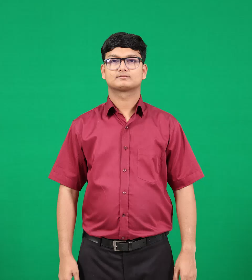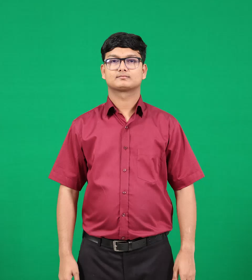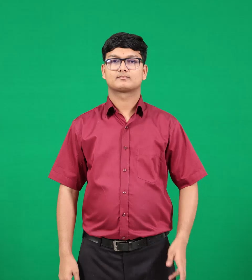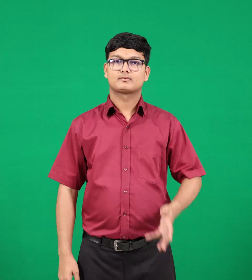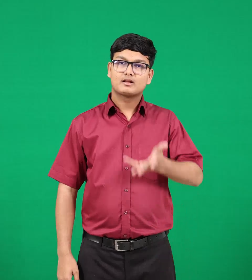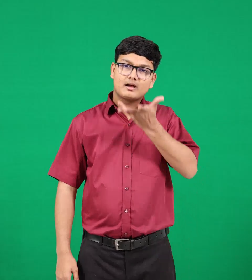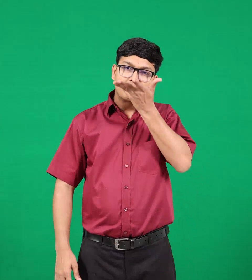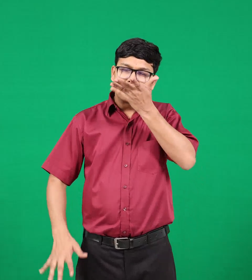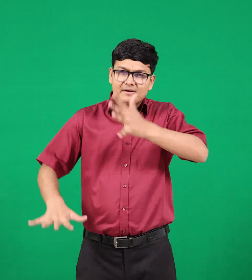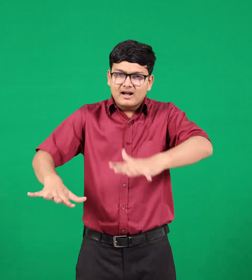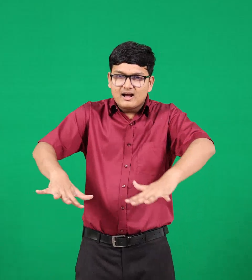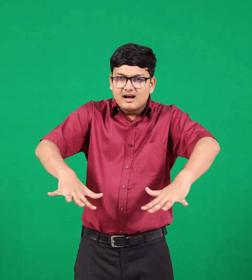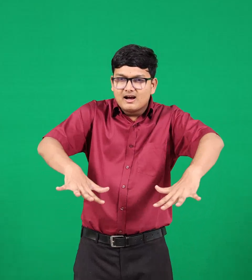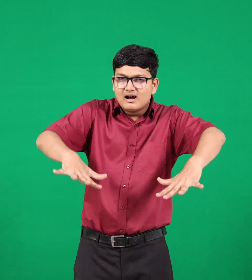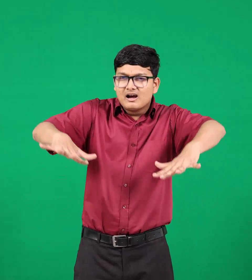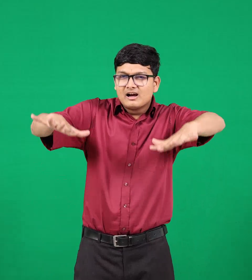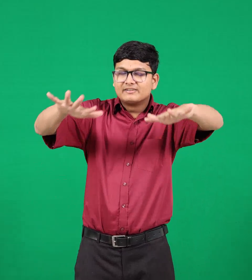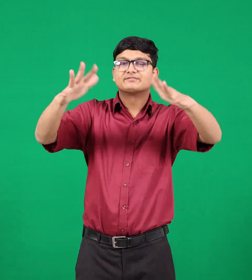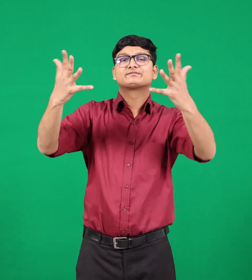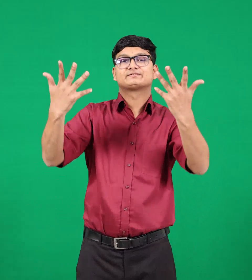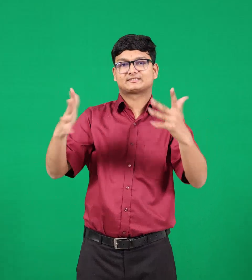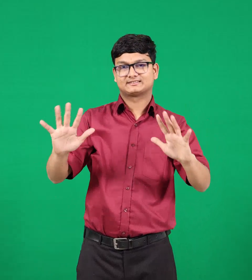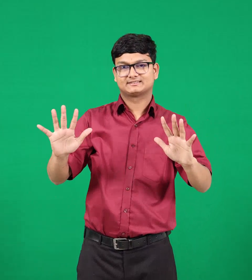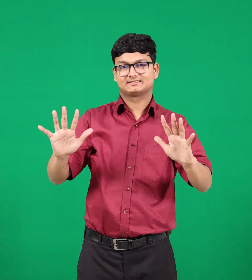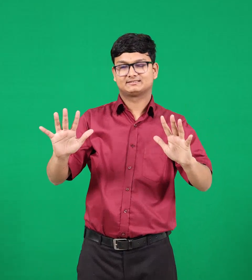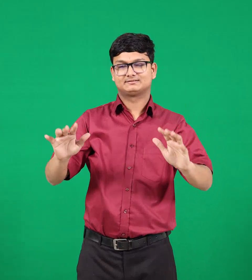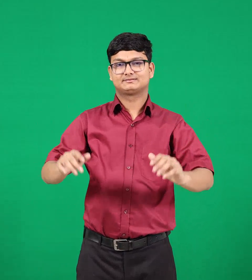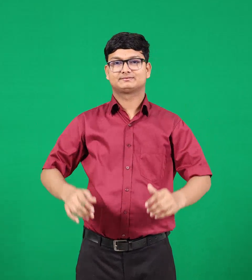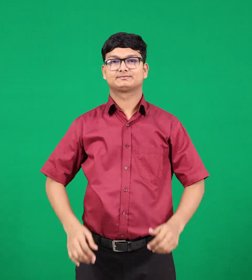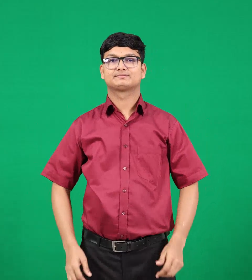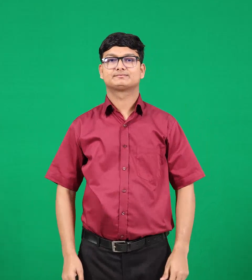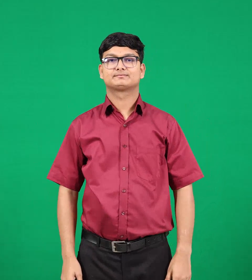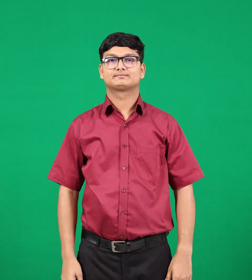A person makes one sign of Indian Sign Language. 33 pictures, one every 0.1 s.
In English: flooded
